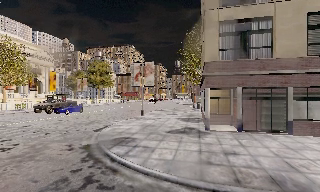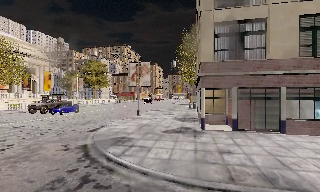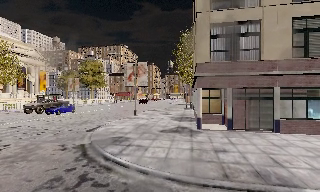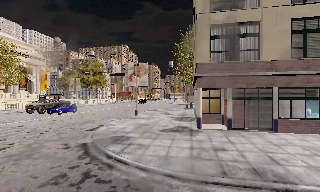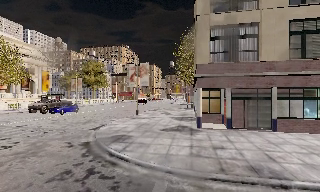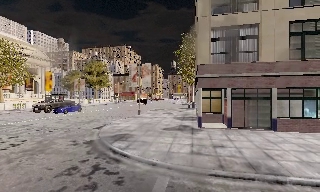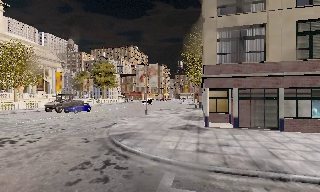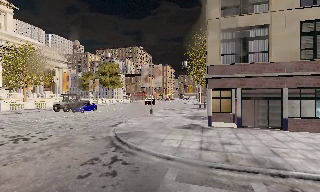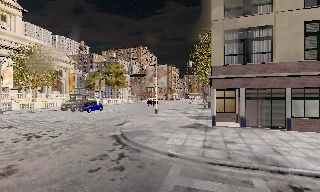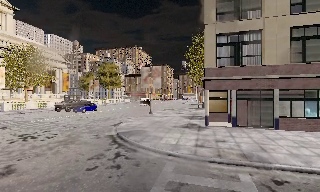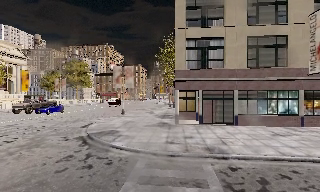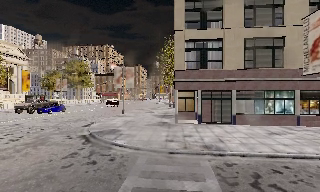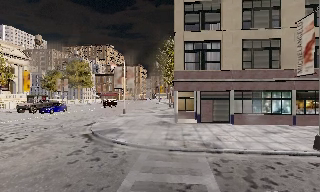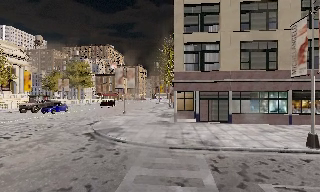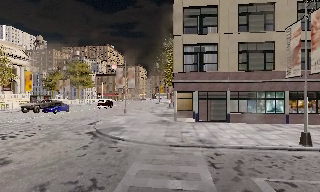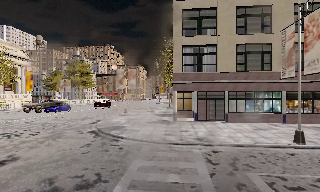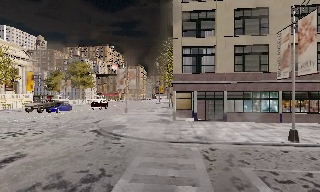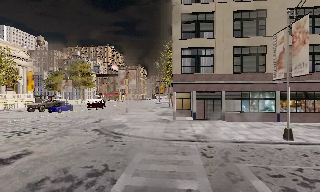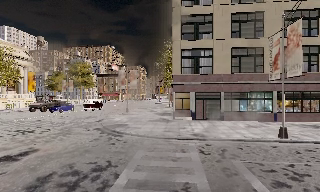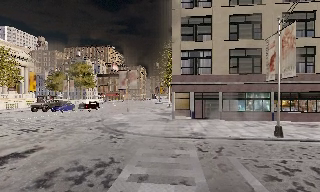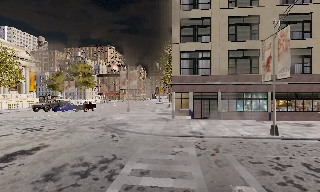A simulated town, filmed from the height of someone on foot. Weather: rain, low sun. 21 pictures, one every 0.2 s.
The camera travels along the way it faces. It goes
backward.
0.0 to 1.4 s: The camera travels backward, about 1.5 m, so what stands in front gets smaller. It gains speed.
1.4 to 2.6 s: The camera swings to its right by about 10 degrees, and the scene slides to the left. It travels backward, about 2 m, so what stands in front gets smaller.
2.6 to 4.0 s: The camera travels backward, about 2.5 m, so what stands in front gets smaller.
The film runs backward here.
